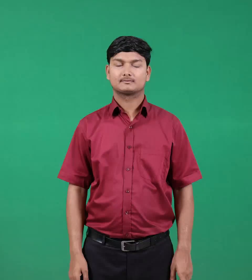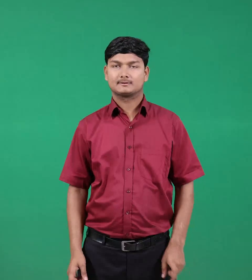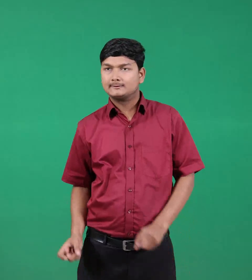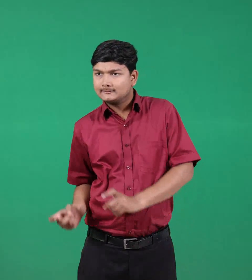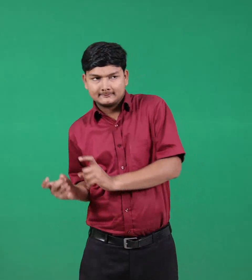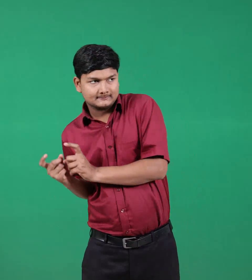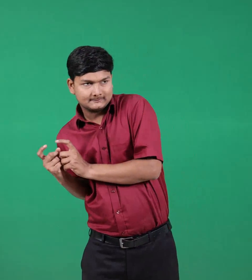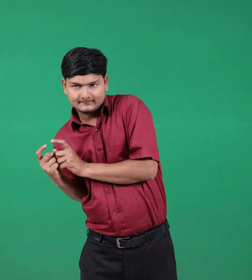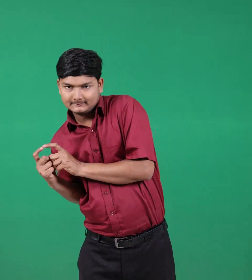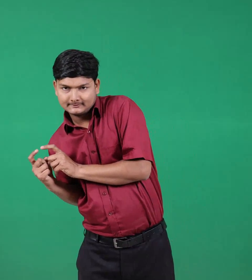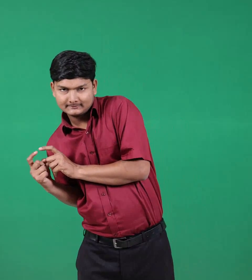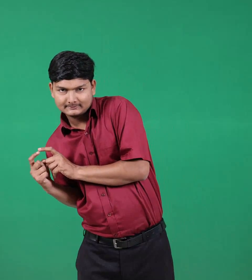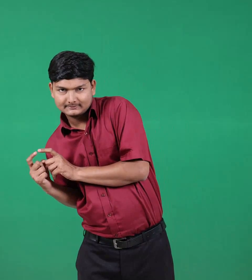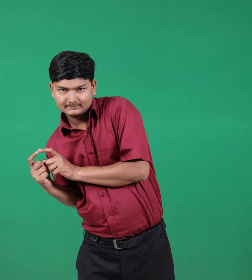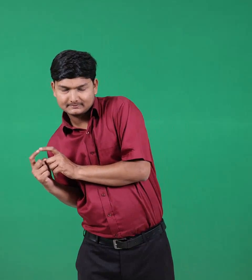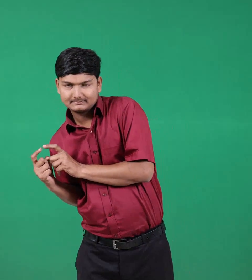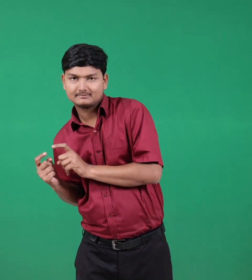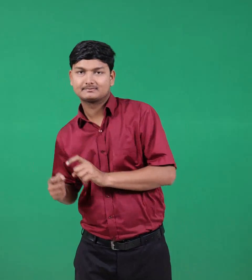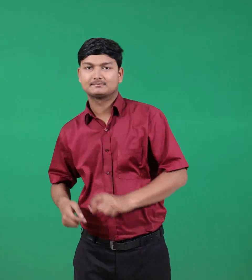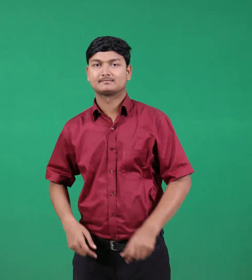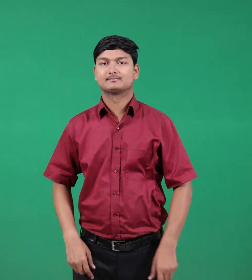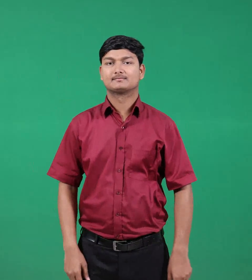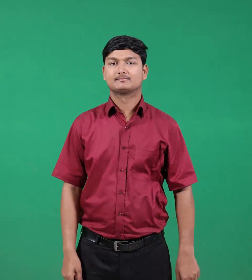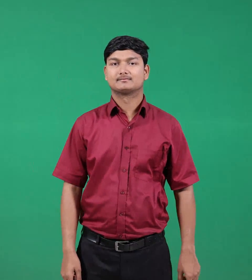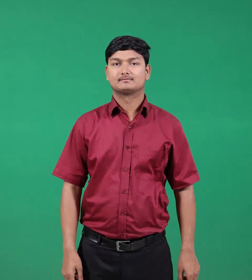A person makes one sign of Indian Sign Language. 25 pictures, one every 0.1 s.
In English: whisper
